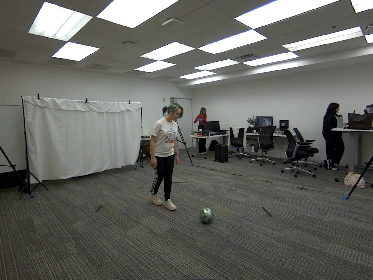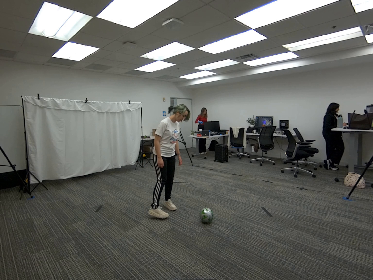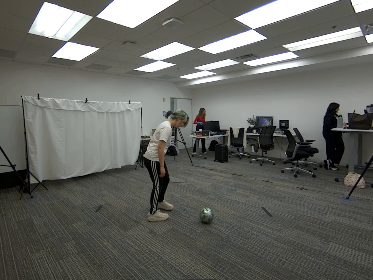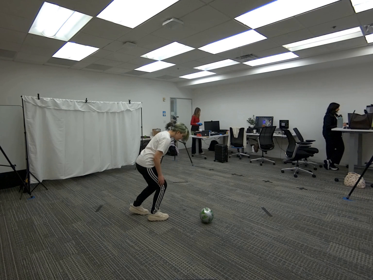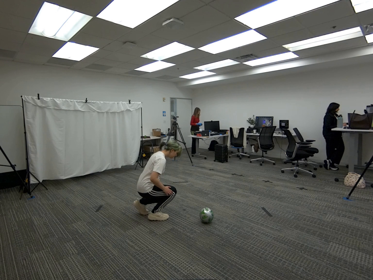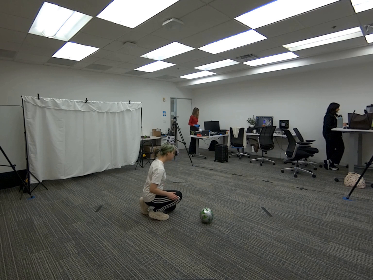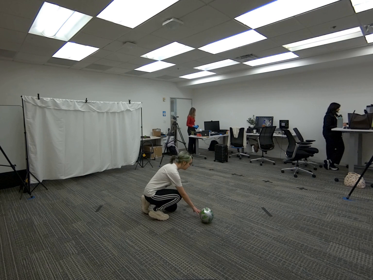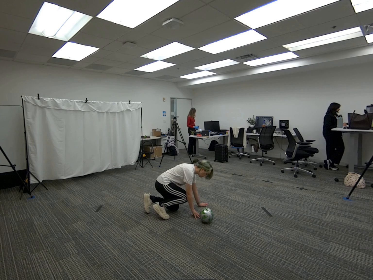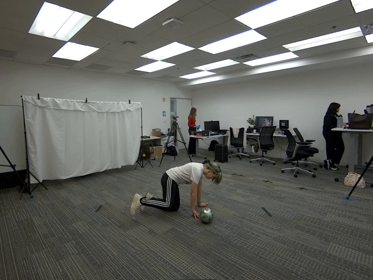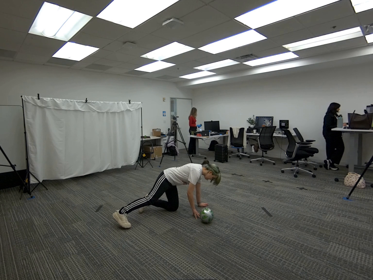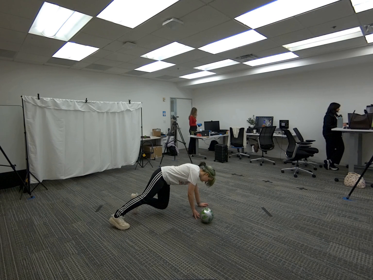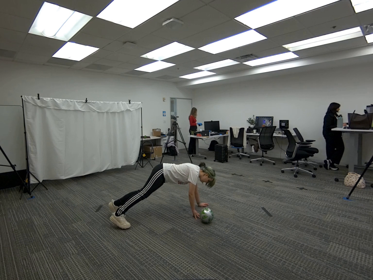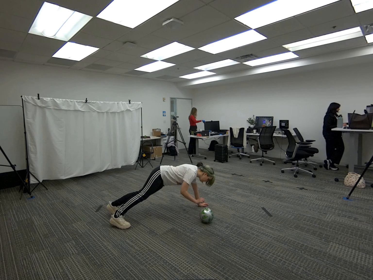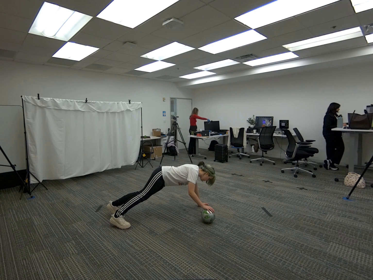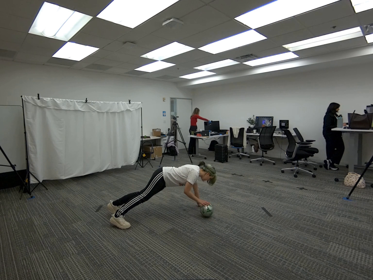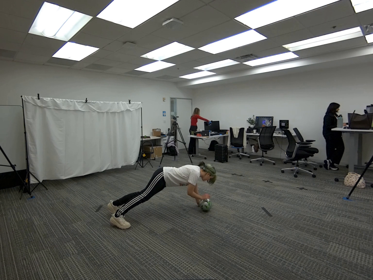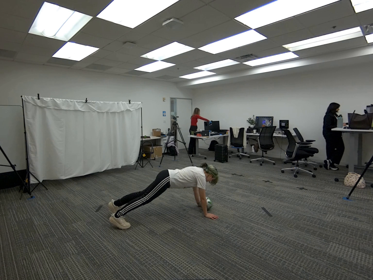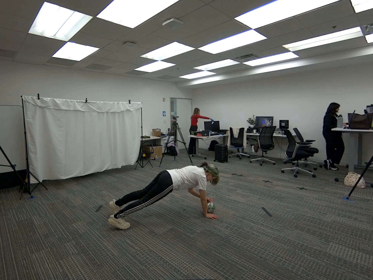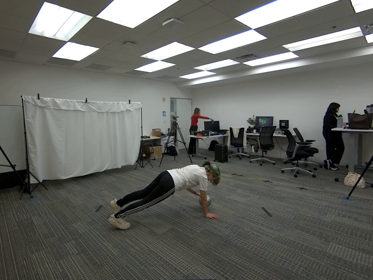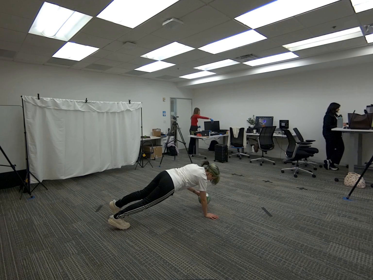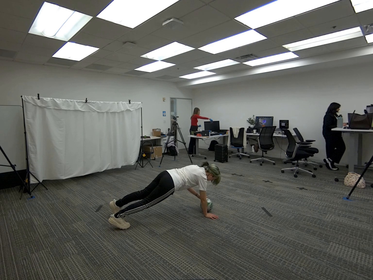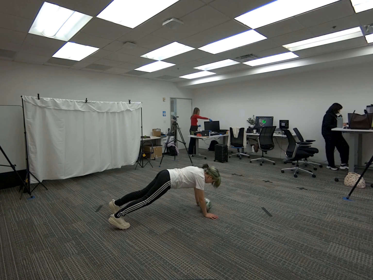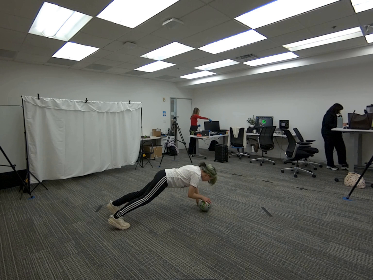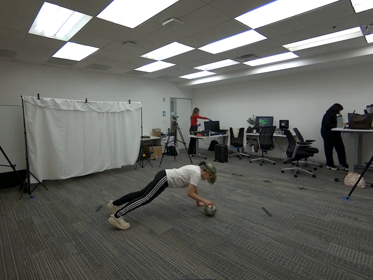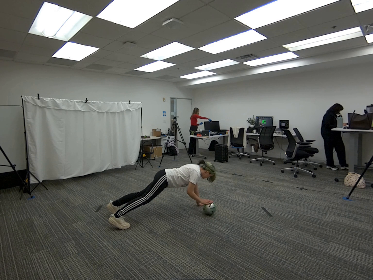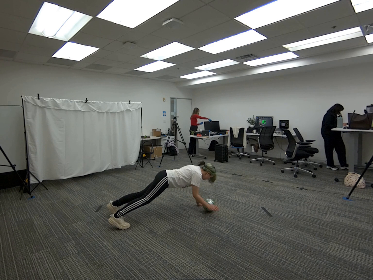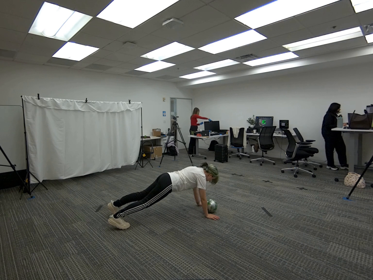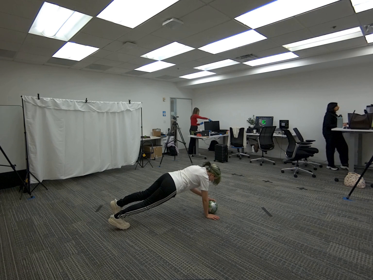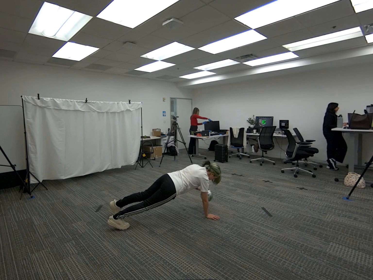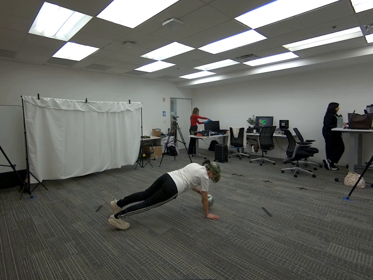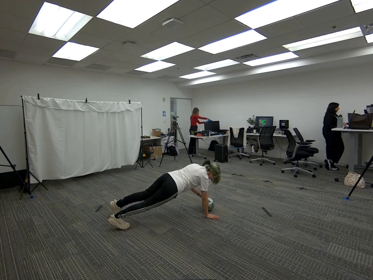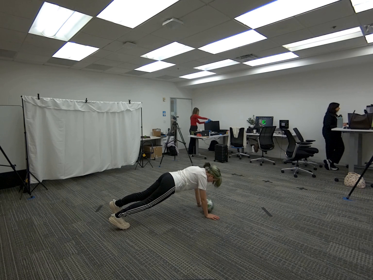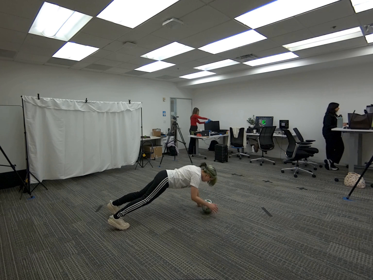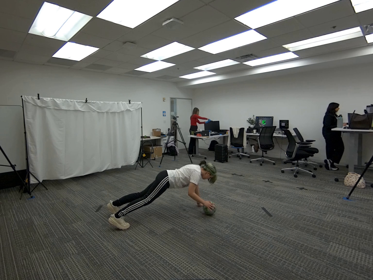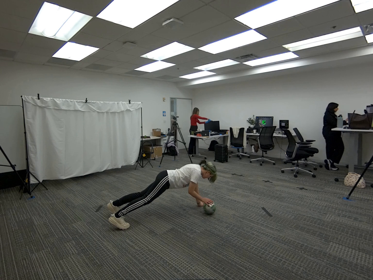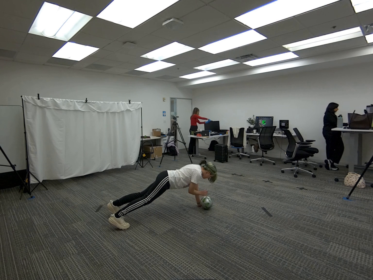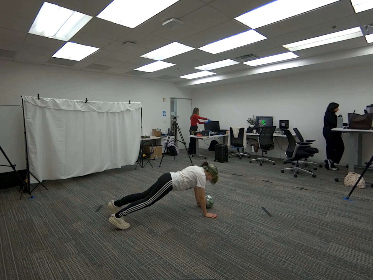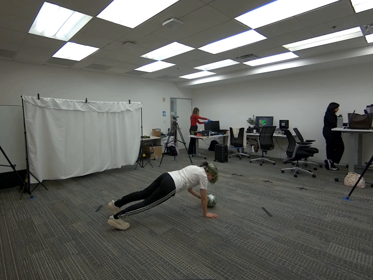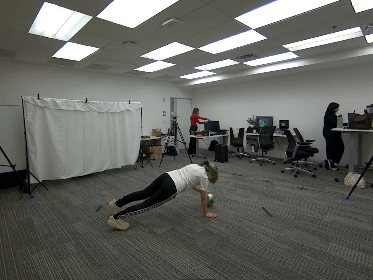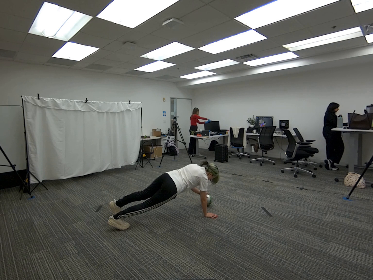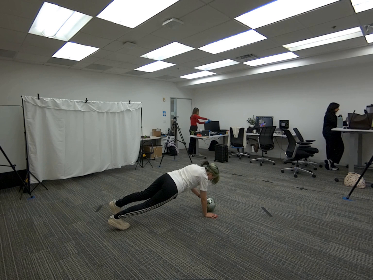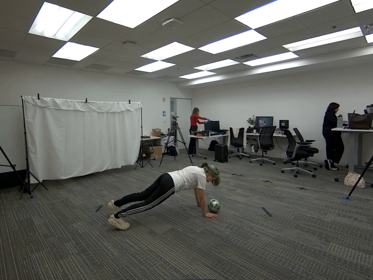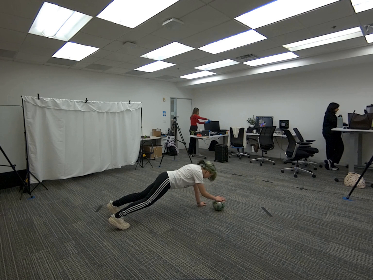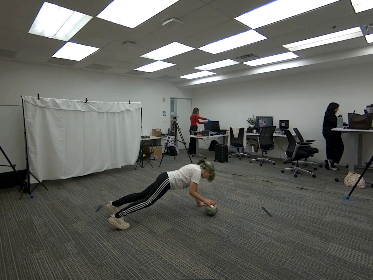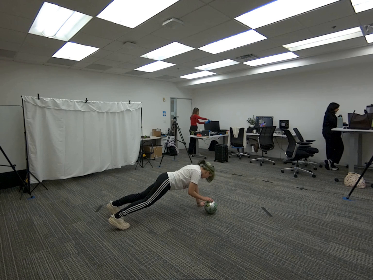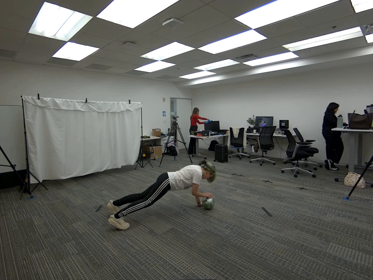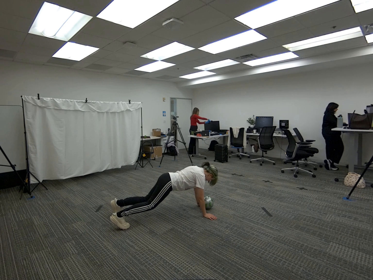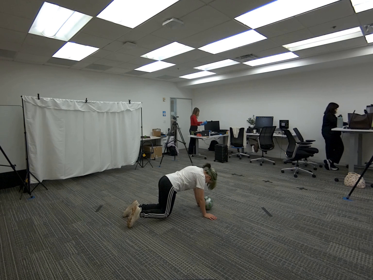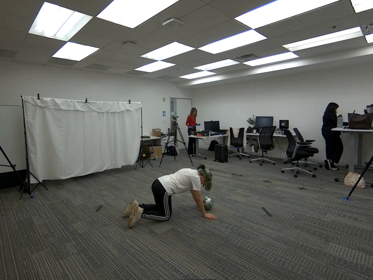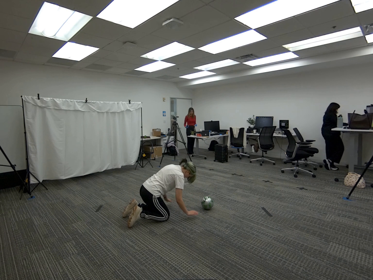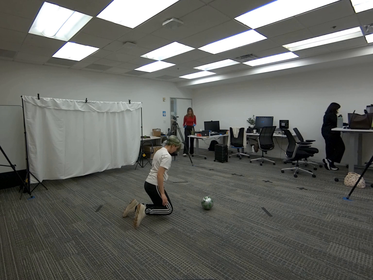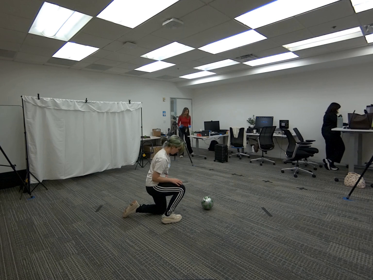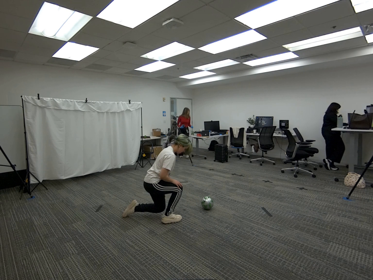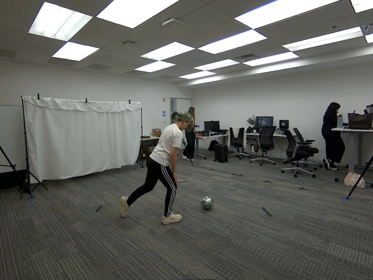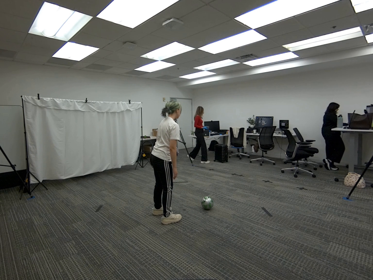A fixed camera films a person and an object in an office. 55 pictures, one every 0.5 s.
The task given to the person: Get into a plank position and grasp the soccer ball with one hand and pass it to the other hand. Interchange about 5 times while keeping the plank position.
